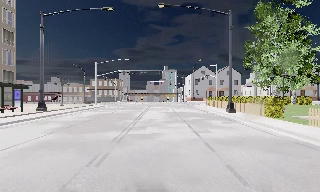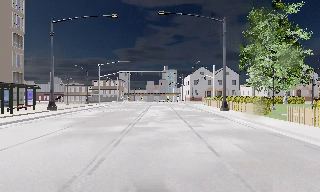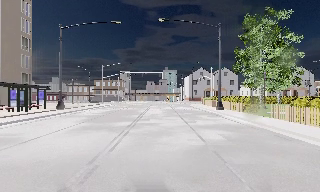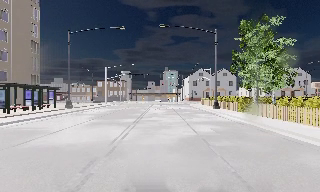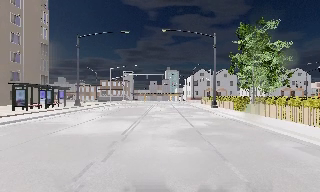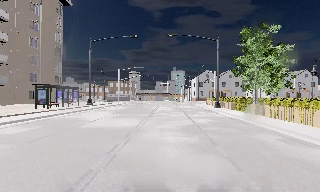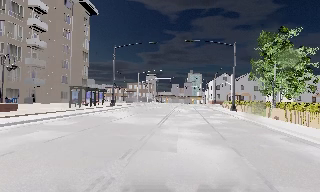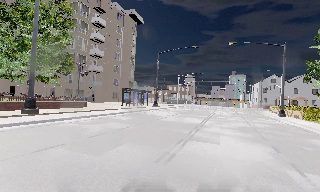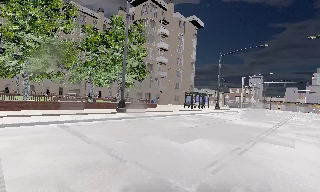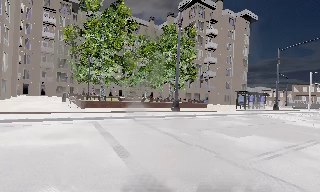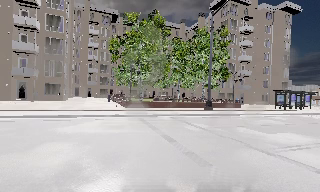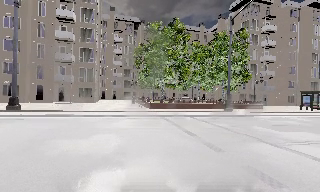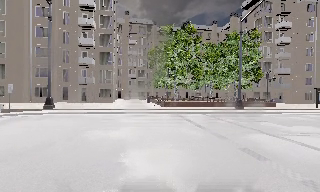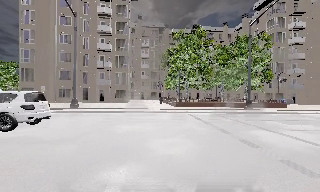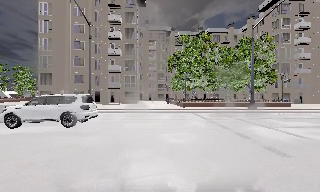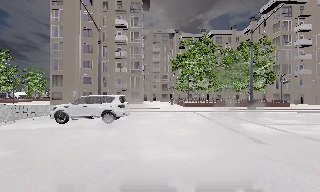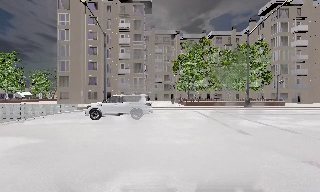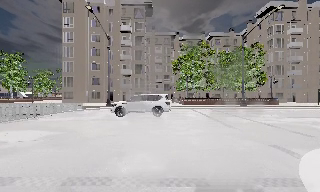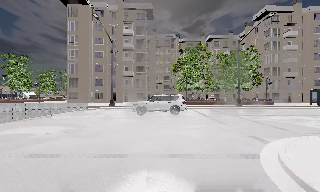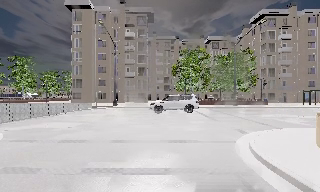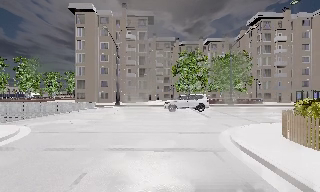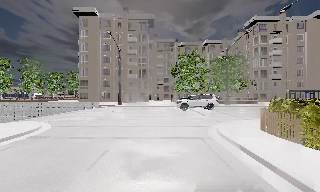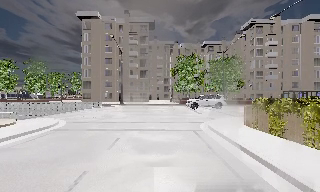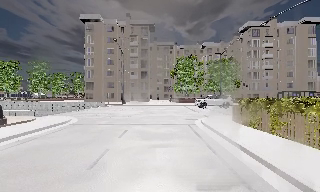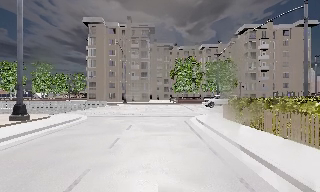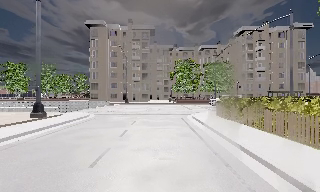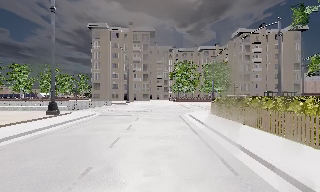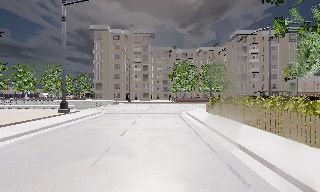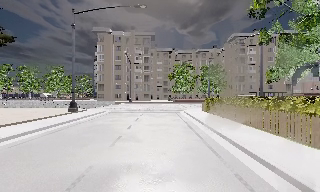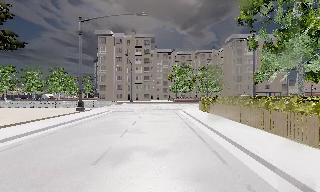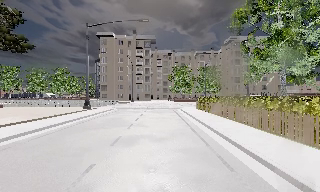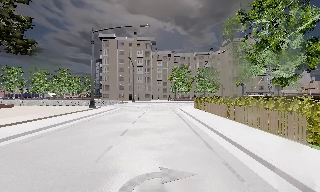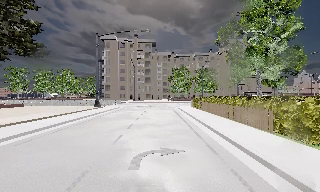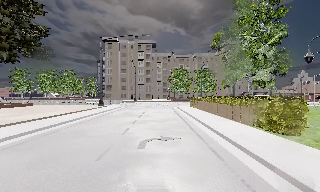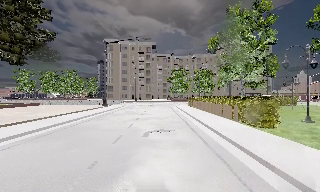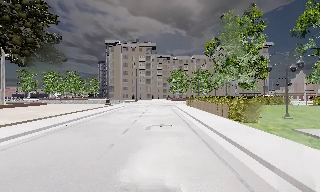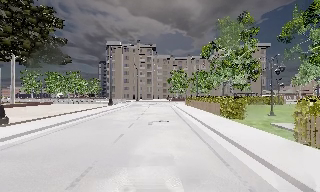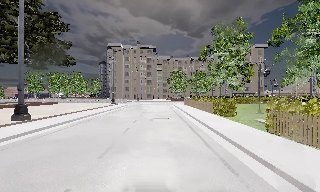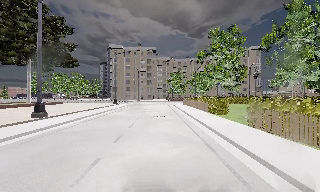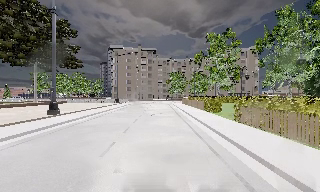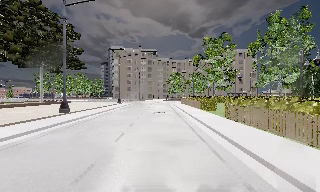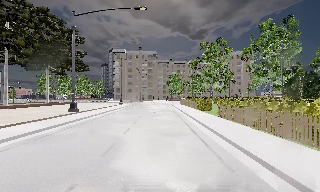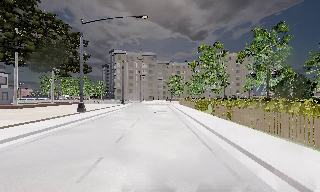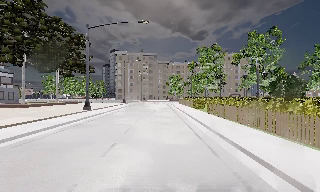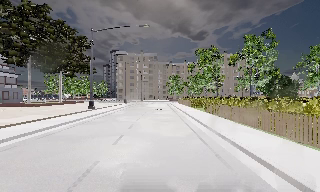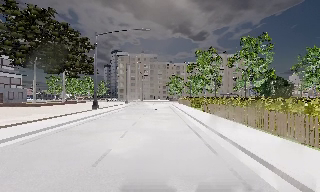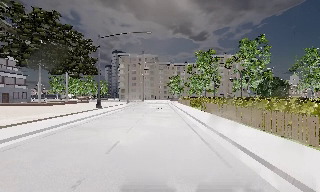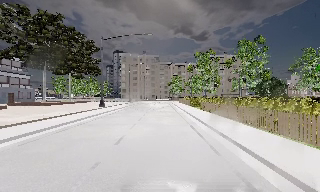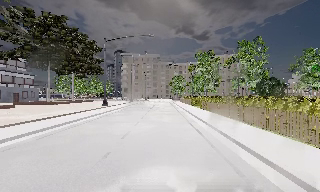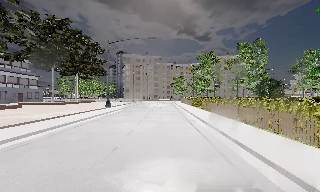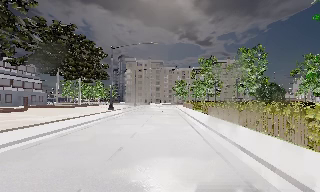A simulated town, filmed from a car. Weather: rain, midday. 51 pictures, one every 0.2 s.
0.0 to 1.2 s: The camera travels backward, about 9 m, so what stands in front gets smaller.
1.2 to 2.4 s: The camera swings to its left by about 75 degrees, and the scene slides to the right. It travels backward, about 9 m.
2.4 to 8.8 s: The camera travels backward, about 50 m, so what stands in front gets smaller.
8.8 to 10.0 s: The camera travels backward, about 4.5 m, so what stands in front gets smaller. It loses speed.
The film runs backward here.
